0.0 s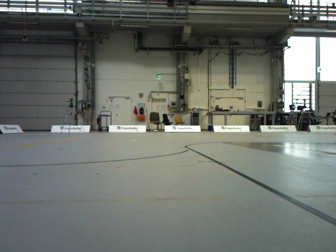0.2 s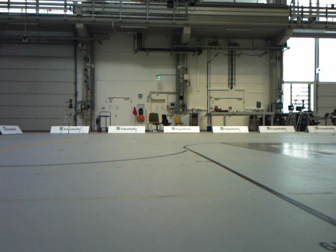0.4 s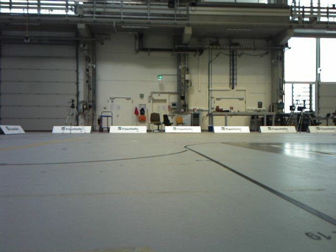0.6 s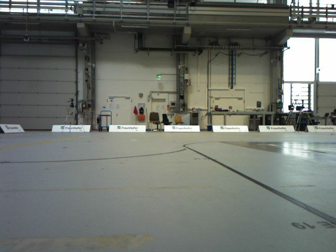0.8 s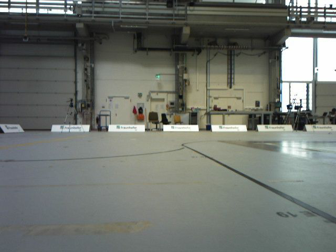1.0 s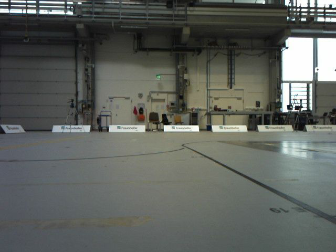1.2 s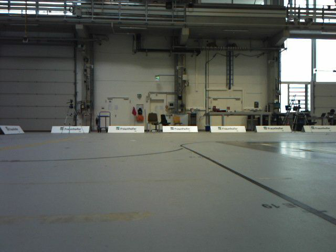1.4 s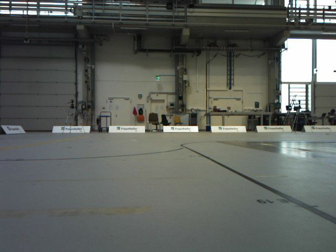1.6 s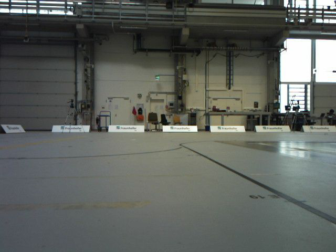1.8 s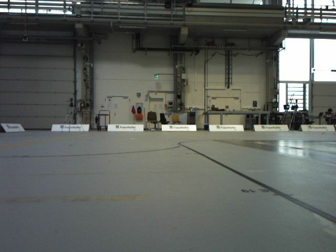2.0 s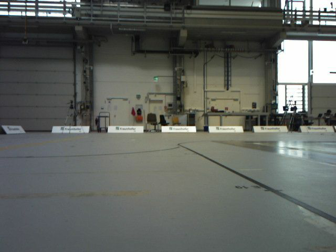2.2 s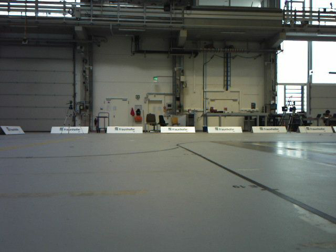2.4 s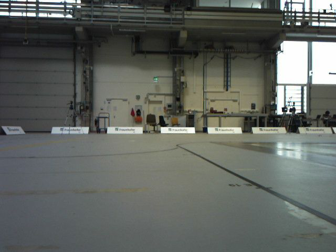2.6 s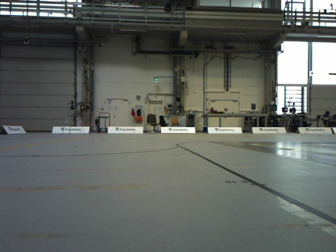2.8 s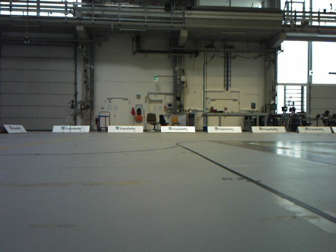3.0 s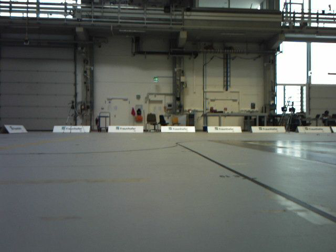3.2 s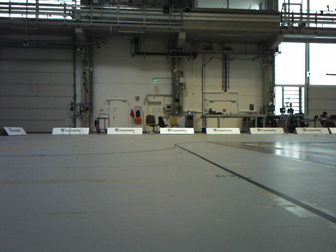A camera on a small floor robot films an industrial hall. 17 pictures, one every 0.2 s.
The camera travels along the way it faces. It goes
backward.
0.0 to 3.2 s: The camera travels backward, about 0.7 m, so what stands in front gets smaller.
The film runs backward here.
